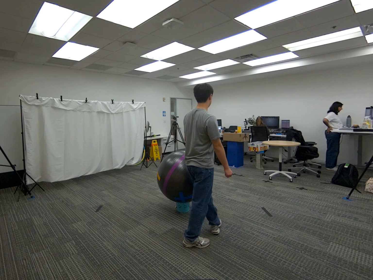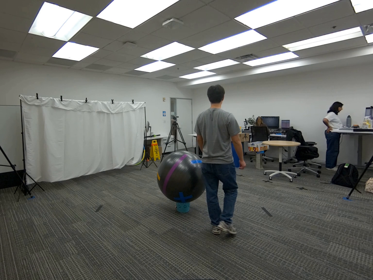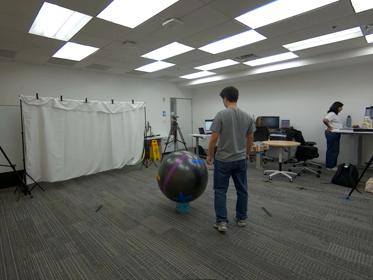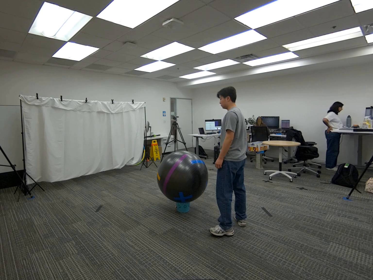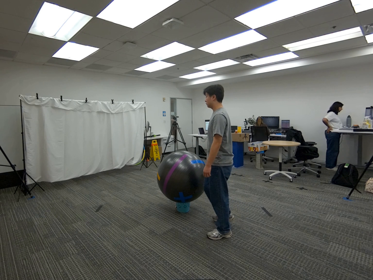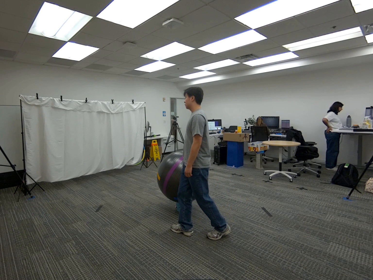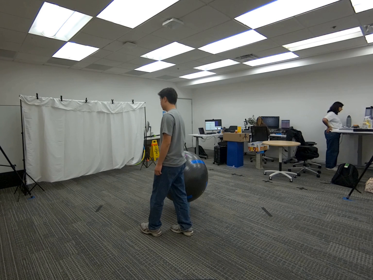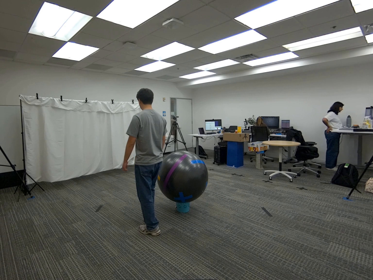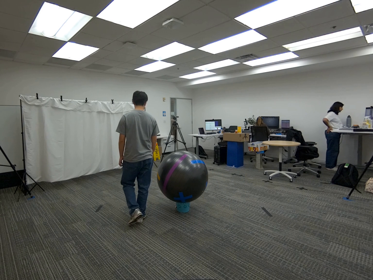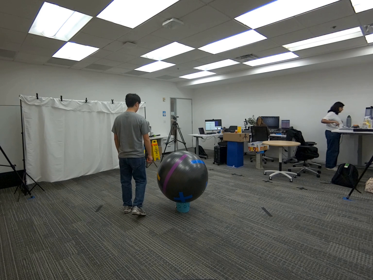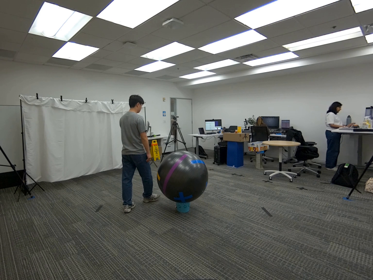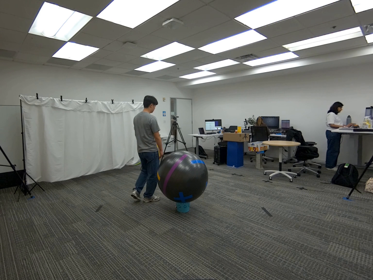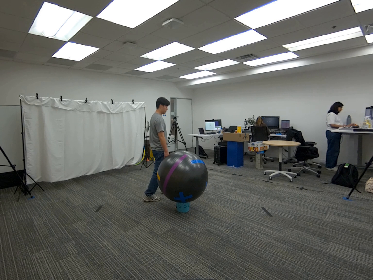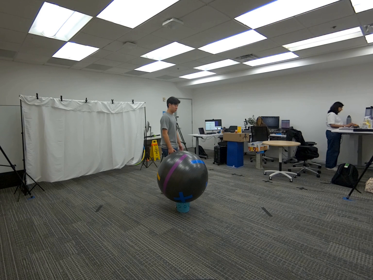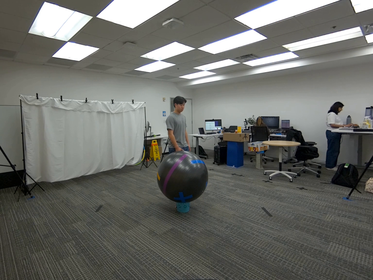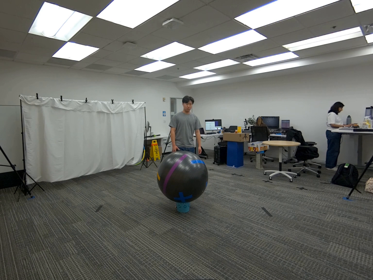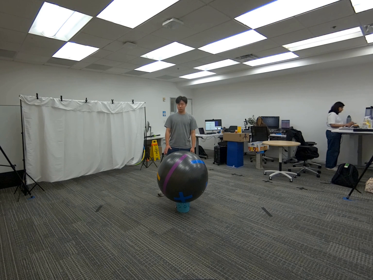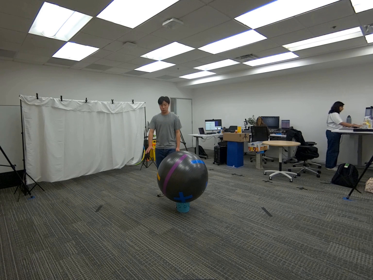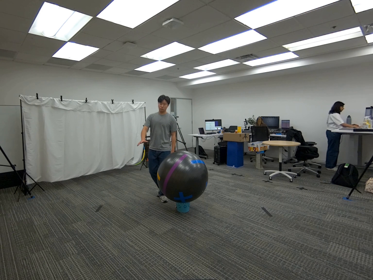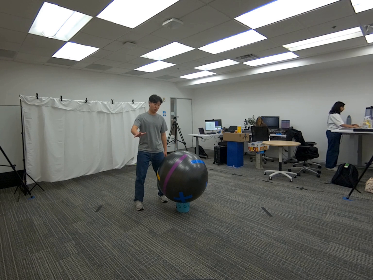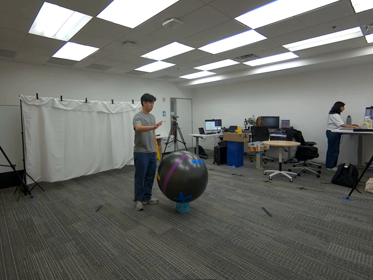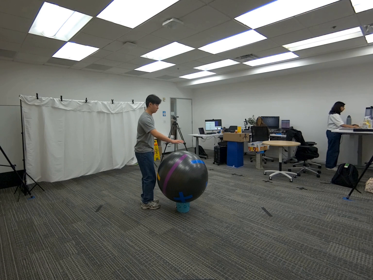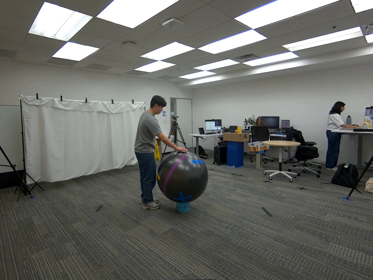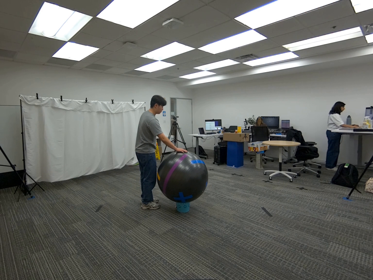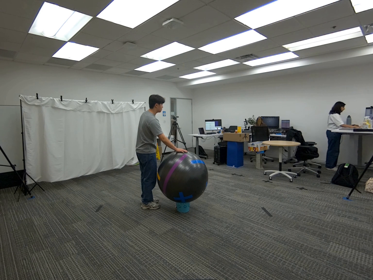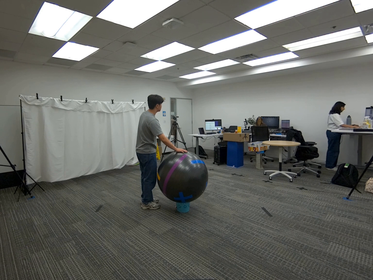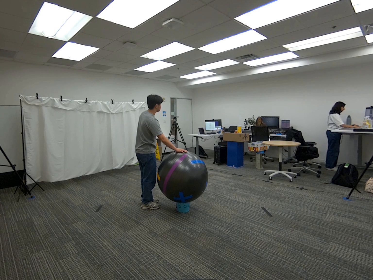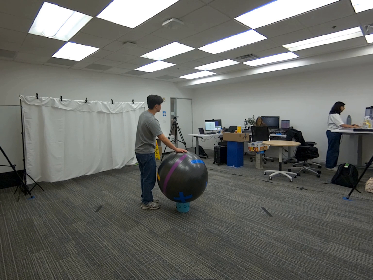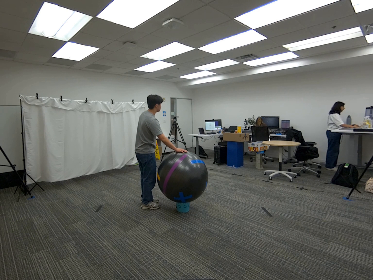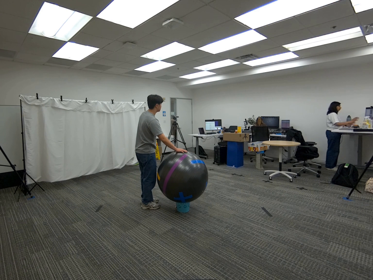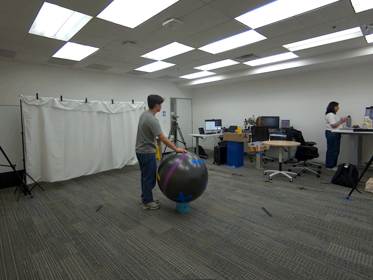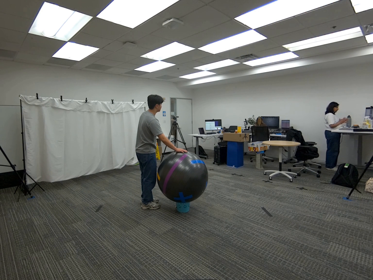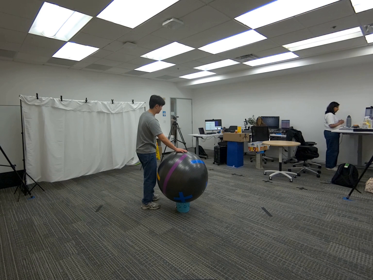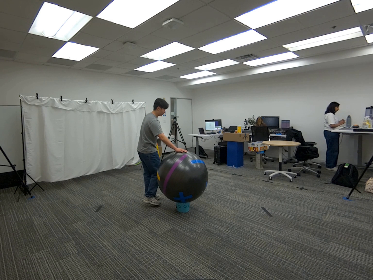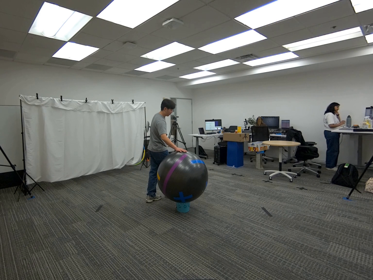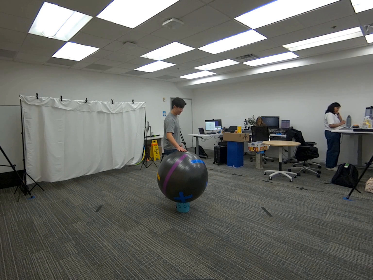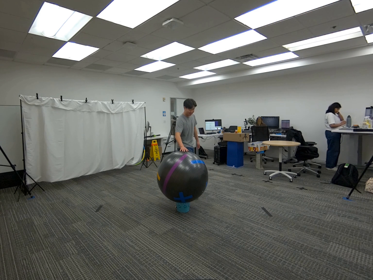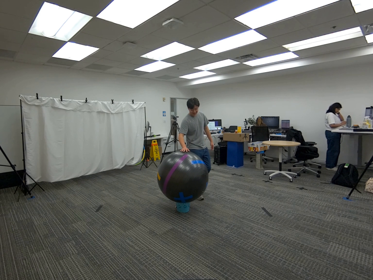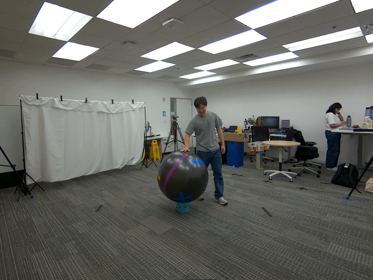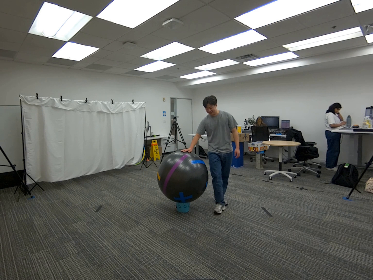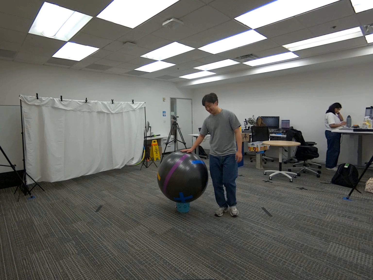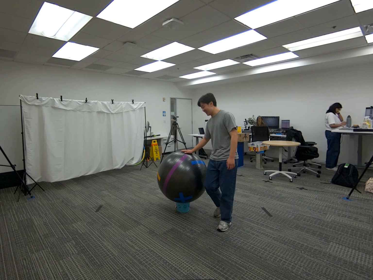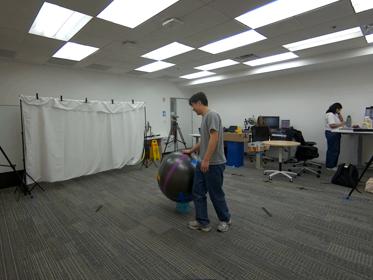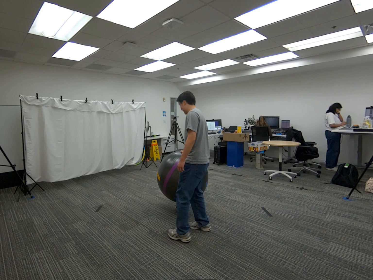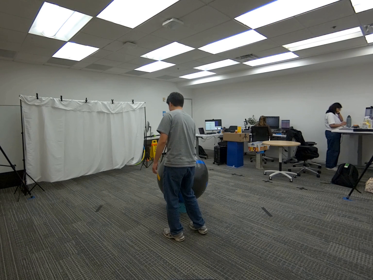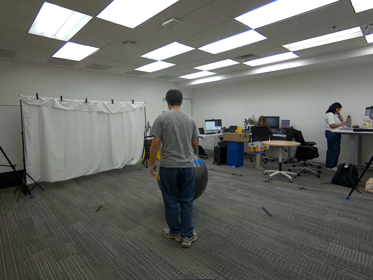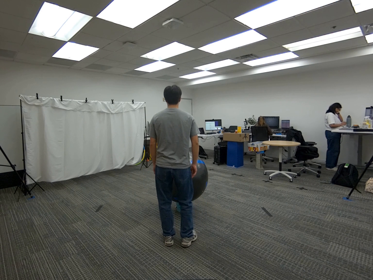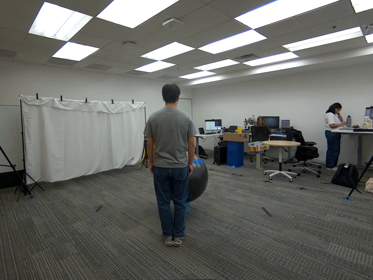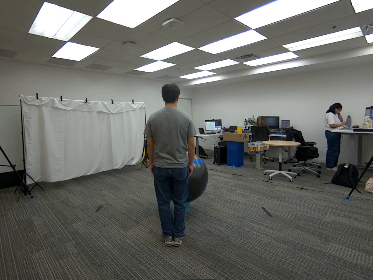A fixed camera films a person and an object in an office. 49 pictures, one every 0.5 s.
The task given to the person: Walk over to the yoga ball in the center of the bounding area and touch the yoga ball with your right hand.
